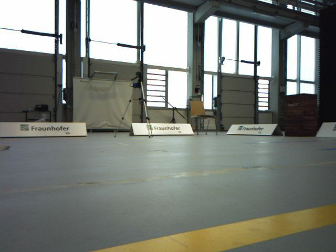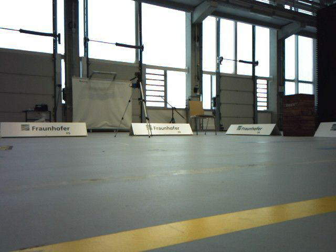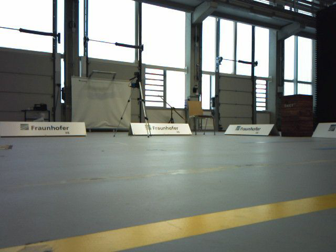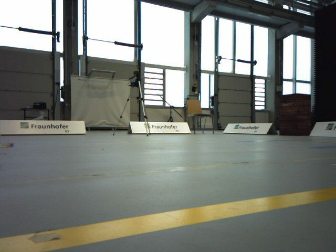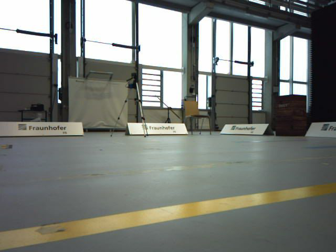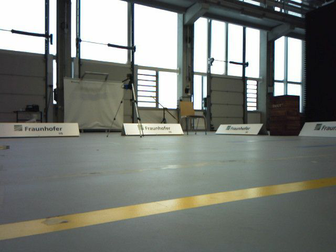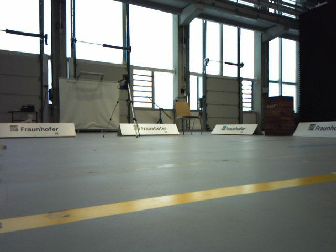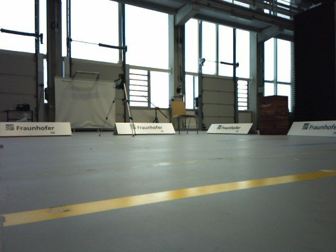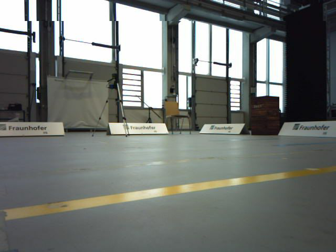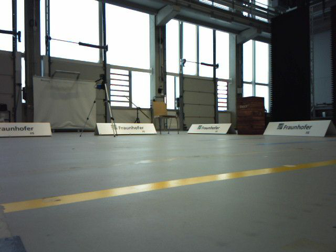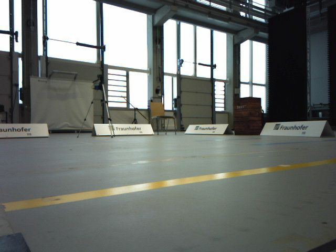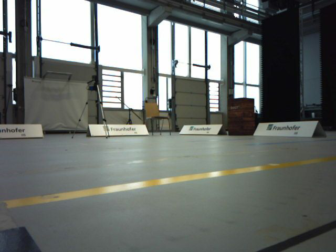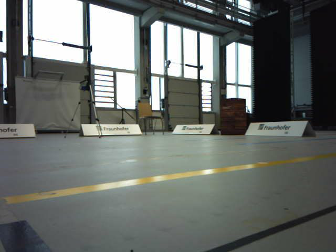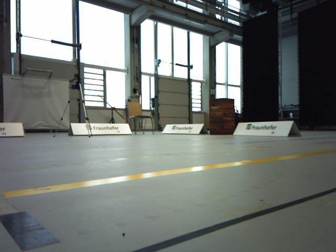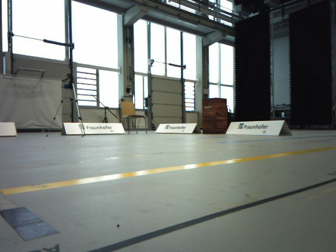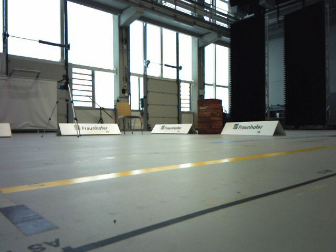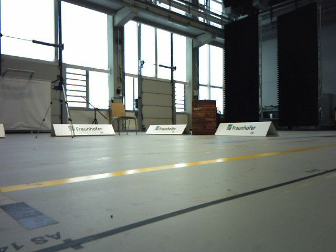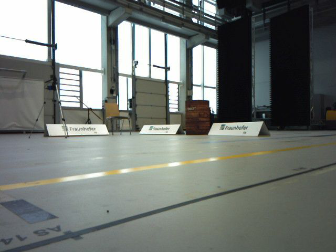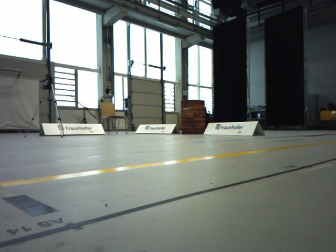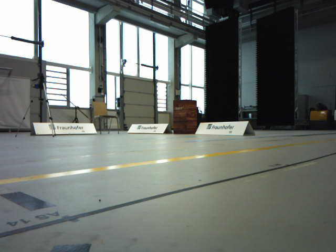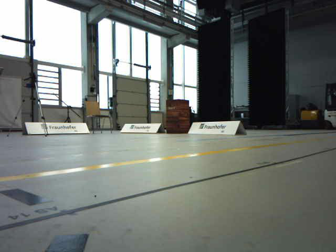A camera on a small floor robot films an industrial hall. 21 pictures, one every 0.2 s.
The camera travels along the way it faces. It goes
backward.
0.0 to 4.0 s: The scene slides to the left, as the camera pans about 20 degrees to its right. It travels backward, about 0.8 m, so what stands in front gets smaller.
The film runs backward here.
